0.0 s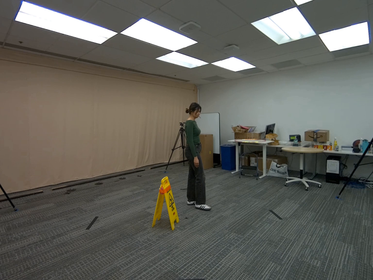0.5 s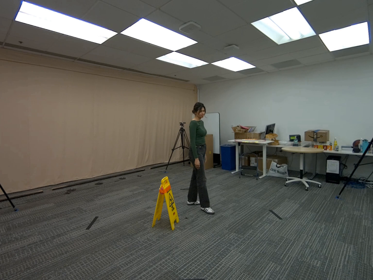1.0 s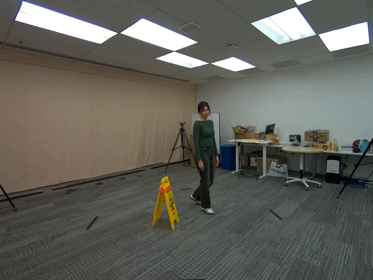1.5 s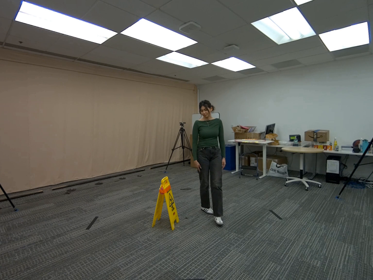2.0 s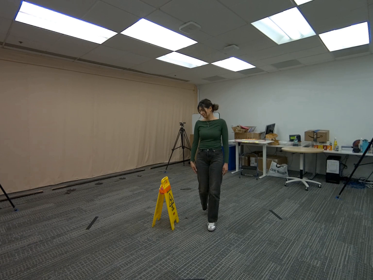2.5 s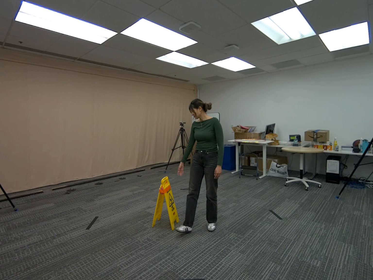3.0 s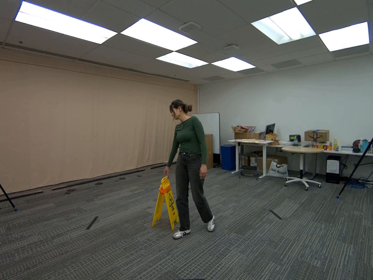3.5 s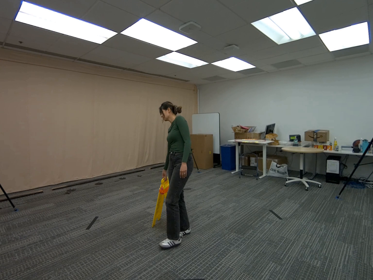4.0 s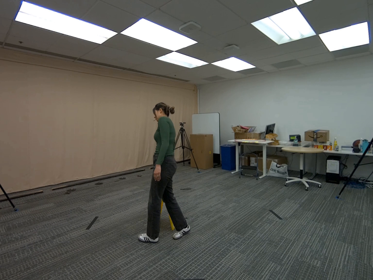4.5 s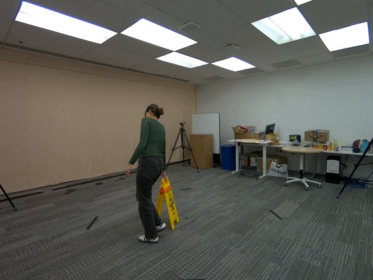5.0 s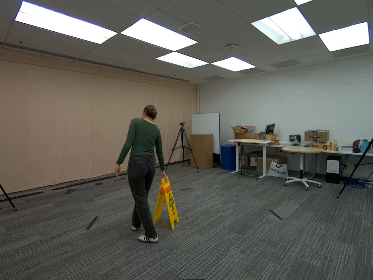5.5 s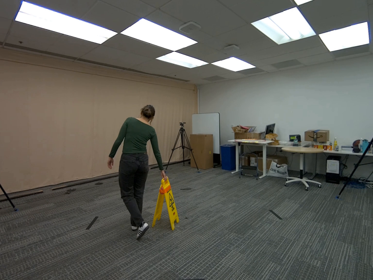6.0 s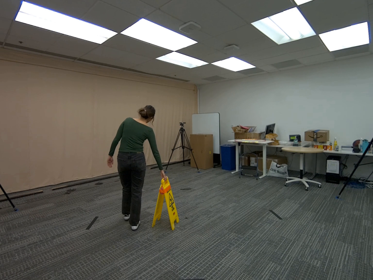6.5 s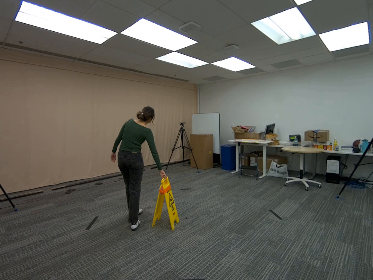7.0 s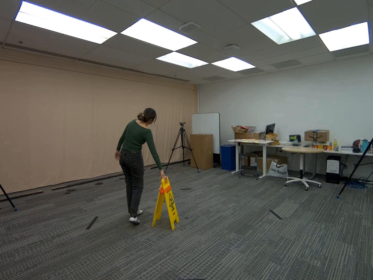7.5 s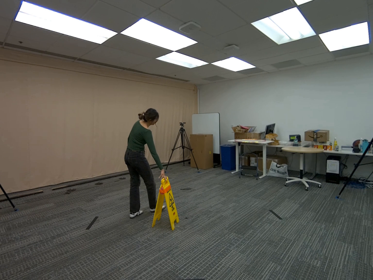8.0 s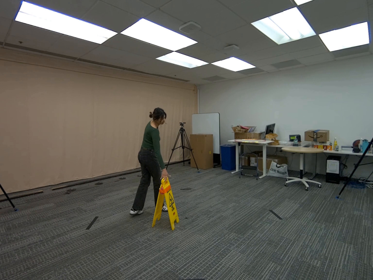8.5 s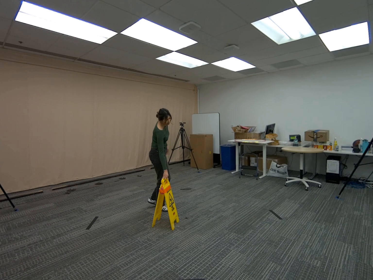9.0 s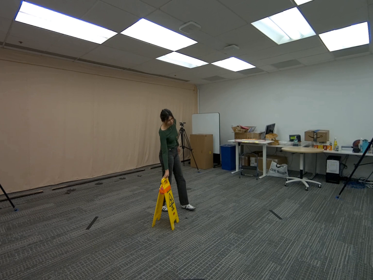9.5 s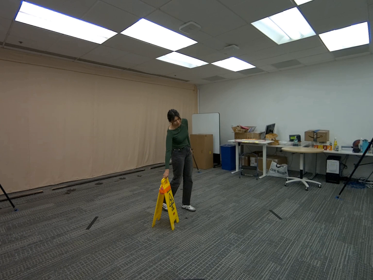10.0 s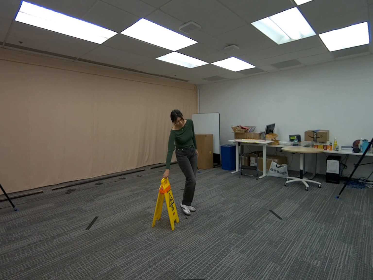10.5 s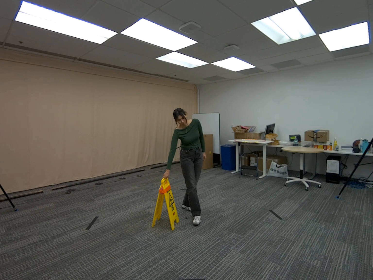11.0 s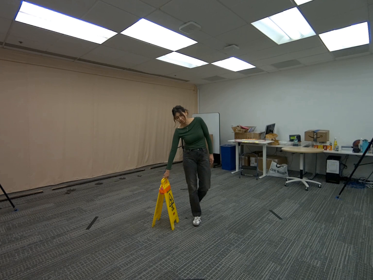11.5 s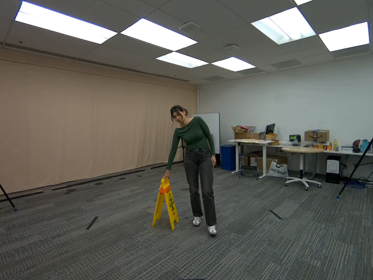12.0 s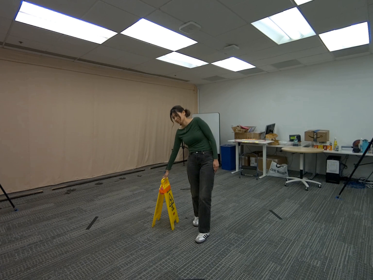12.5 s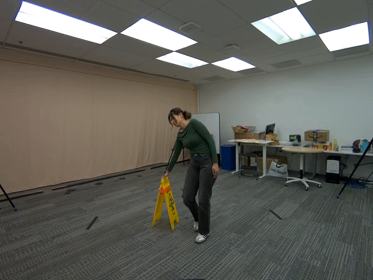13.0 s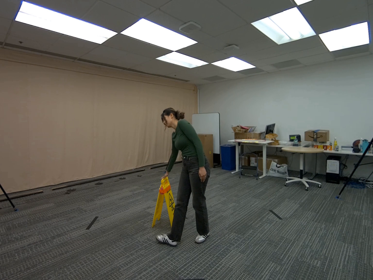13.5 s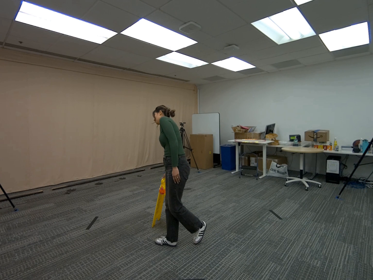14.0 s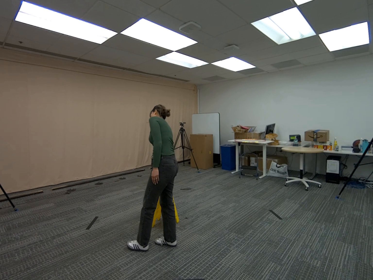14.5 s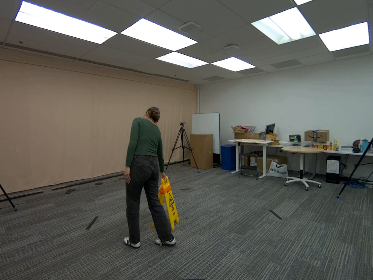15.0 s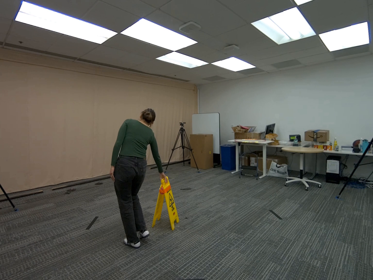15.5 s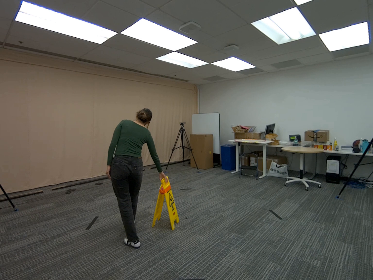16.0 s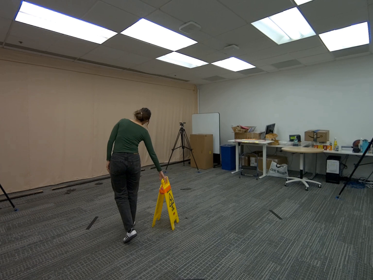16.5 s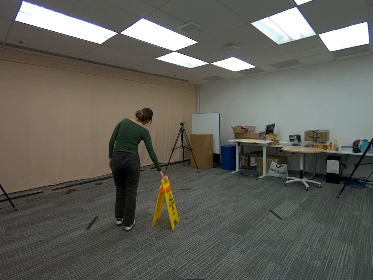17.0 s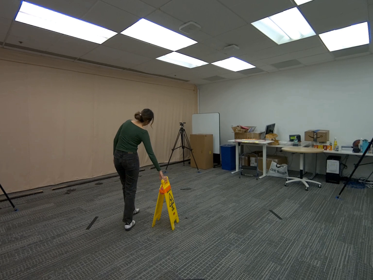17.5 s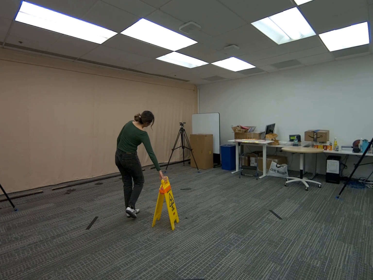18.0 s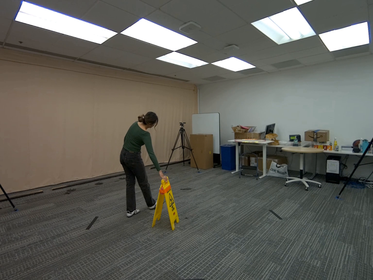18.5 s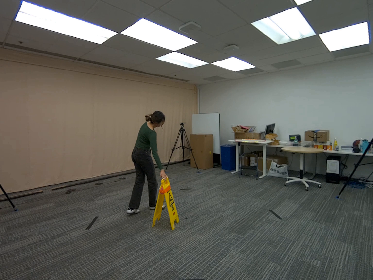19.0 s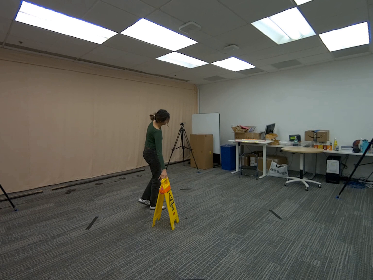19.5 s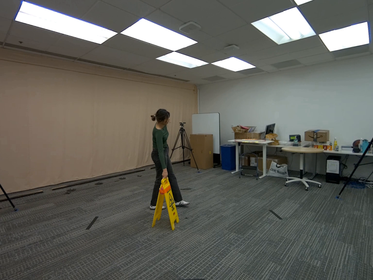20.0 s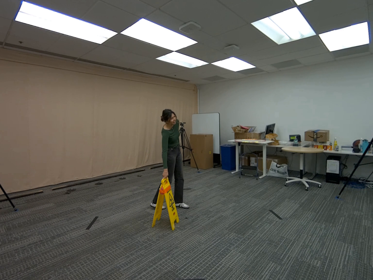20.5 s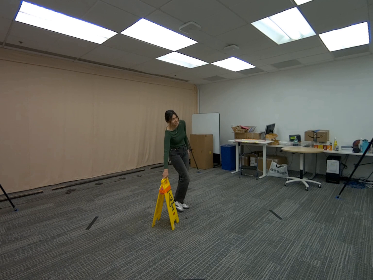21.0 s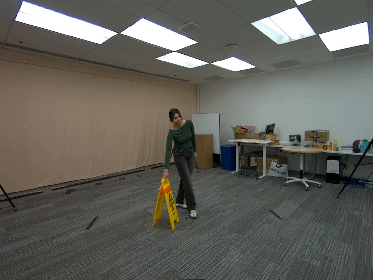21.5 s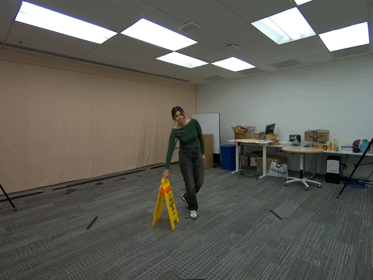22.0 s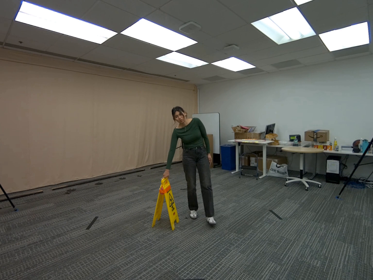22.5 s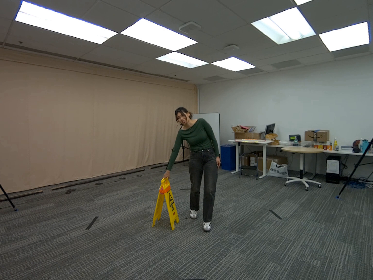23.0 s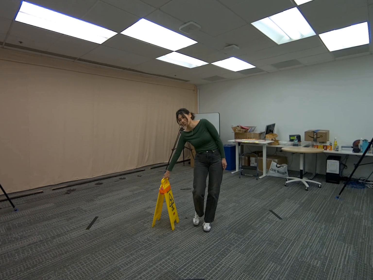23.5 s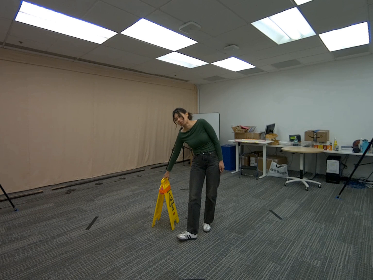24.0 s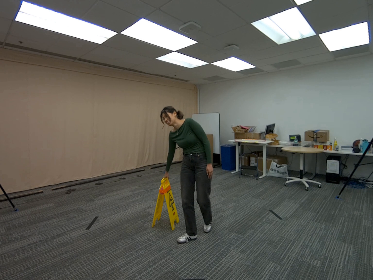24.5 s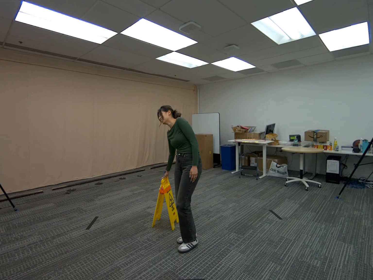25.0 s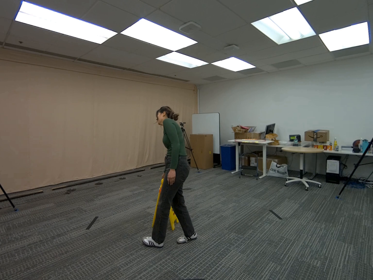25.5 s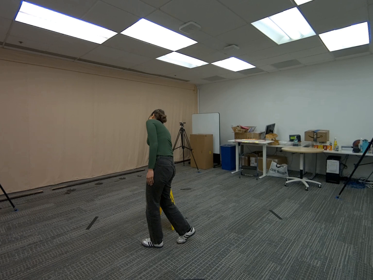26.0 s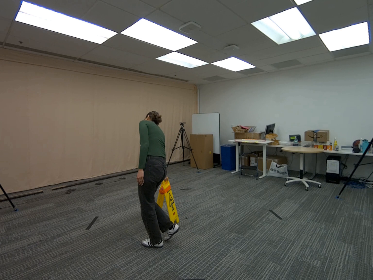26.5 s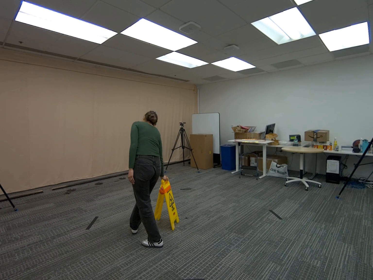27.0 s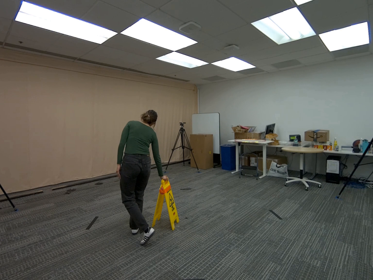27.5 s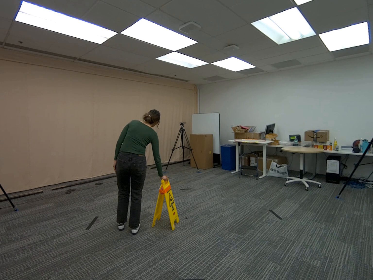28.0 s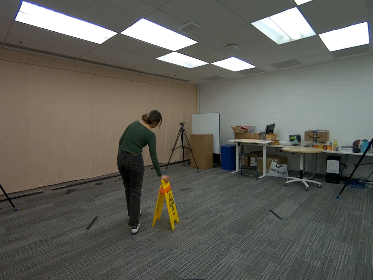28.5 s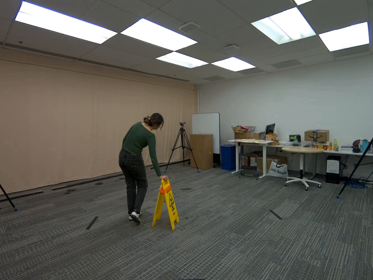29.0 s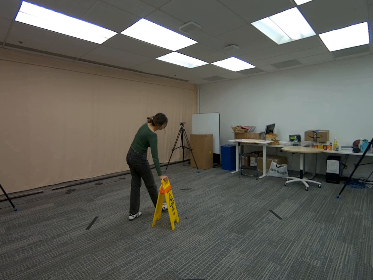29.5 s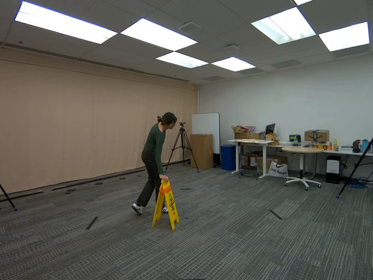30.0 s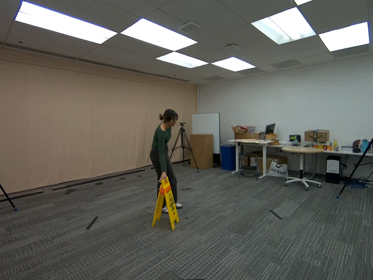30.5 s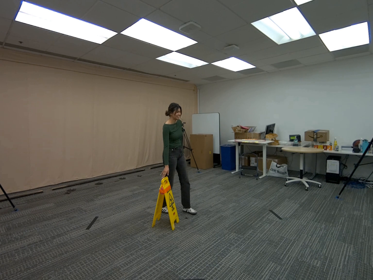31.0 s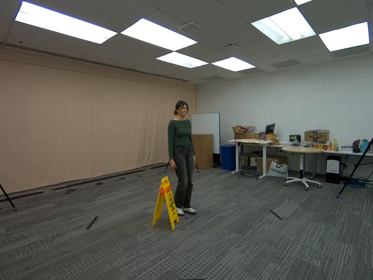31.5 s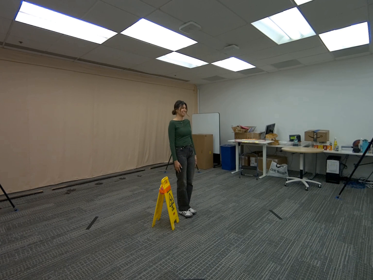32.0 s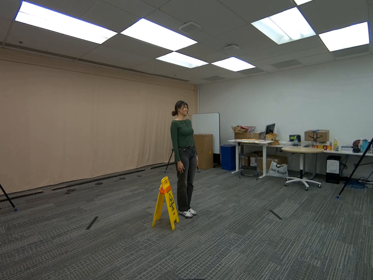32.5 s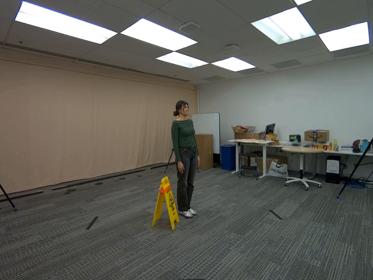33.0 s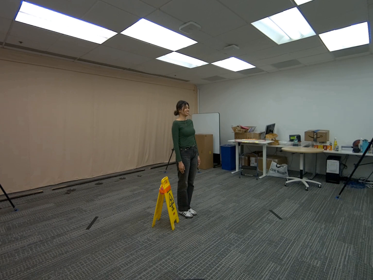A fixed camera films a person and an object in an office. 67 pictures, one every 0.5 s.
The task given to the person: Walk toward the sign and grasp the top with one hand. While keeping your hand on the sign, walk in a circle around it.
